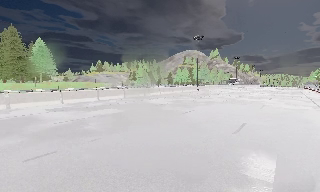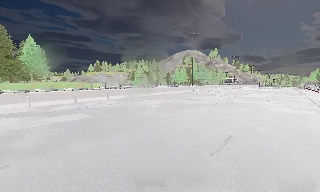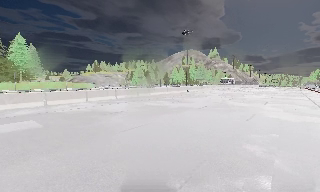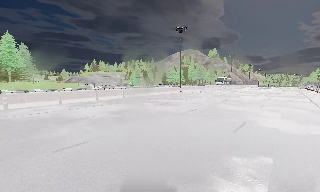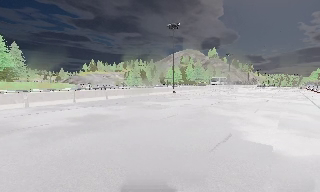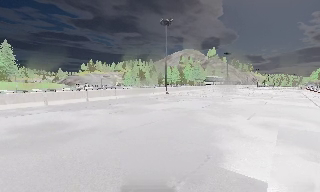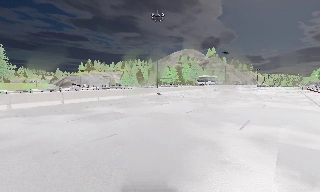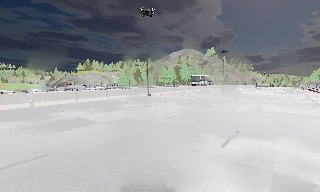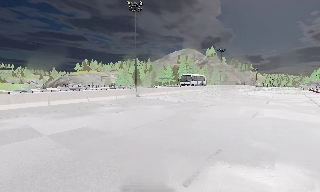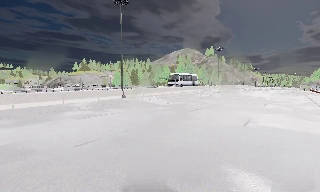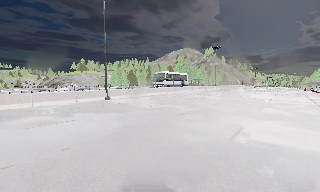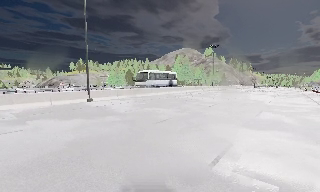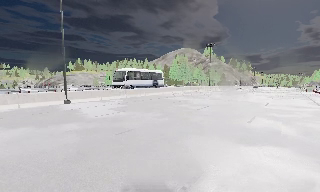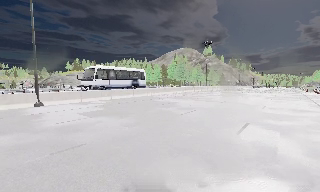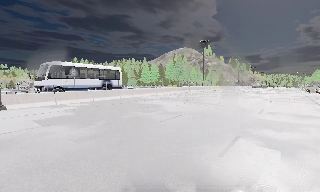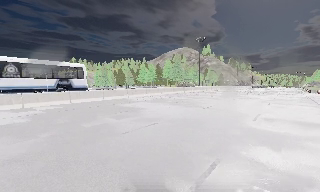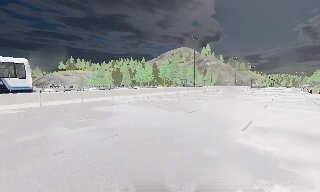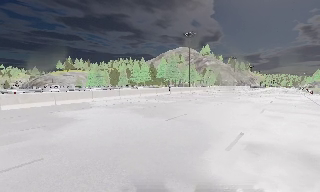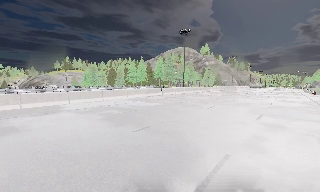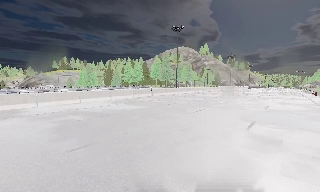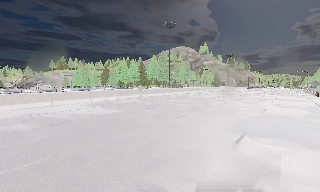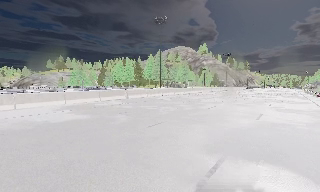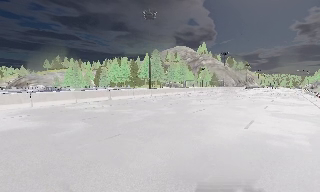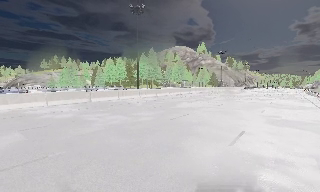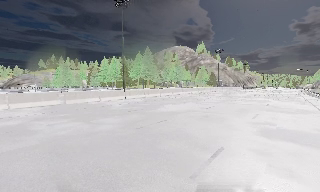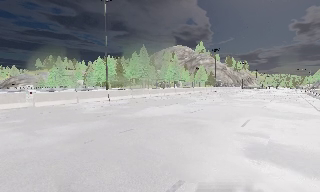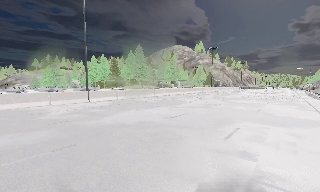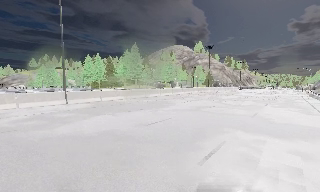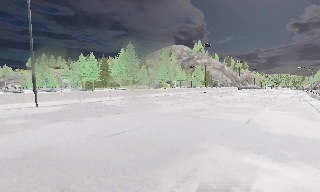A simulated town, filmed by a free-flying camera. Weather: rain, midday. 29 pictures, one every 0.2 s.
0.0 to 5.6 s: The camera travels forward and to its right, about 65 m, so what stands in front looms larger.
The film runs forward here.
